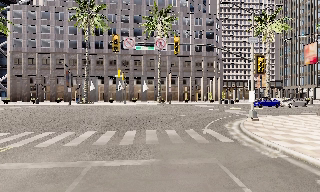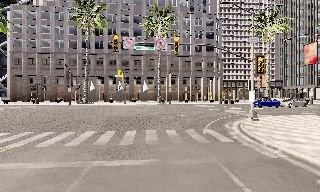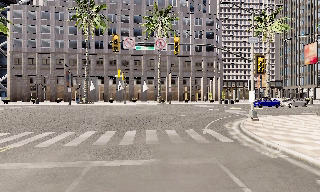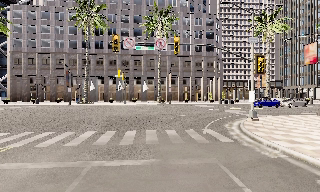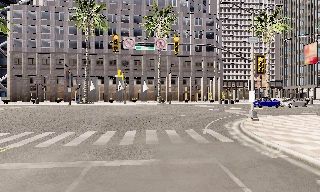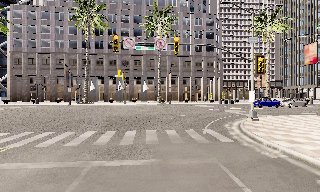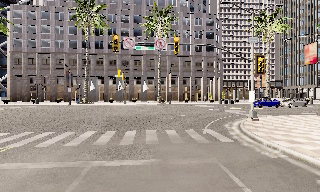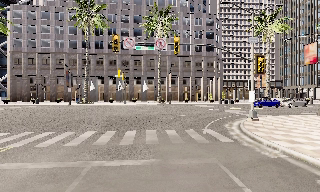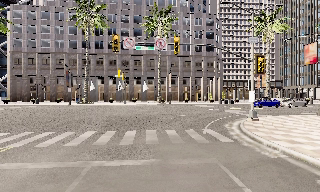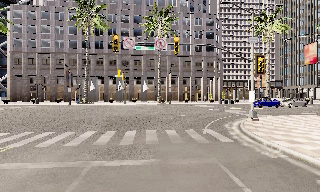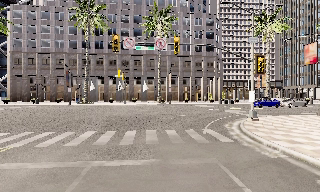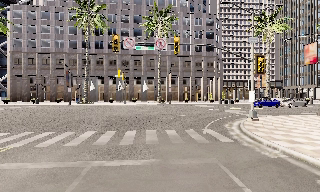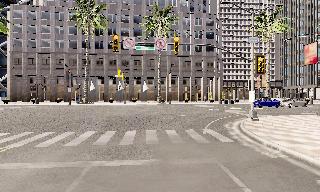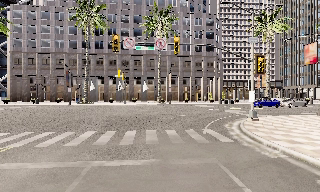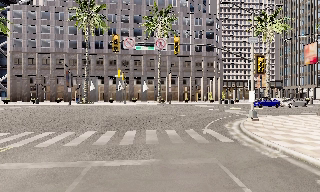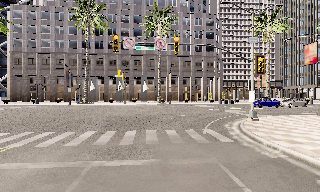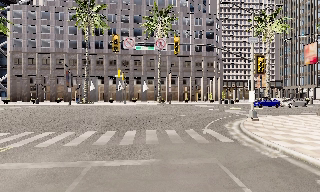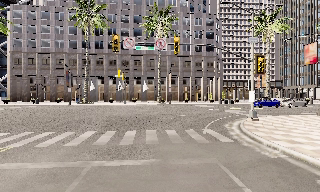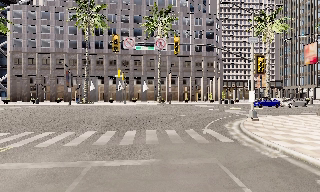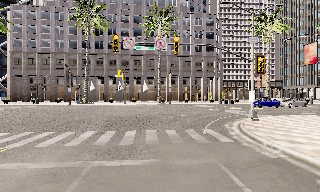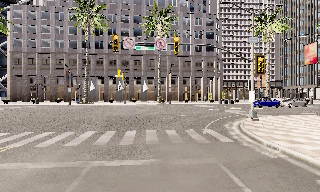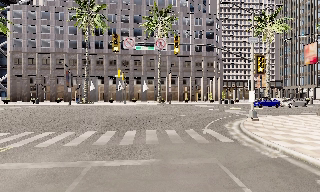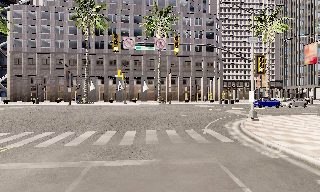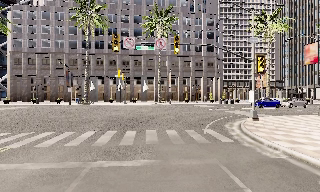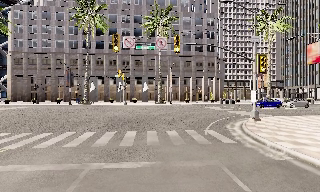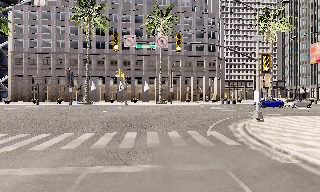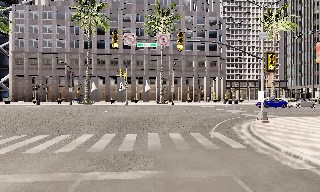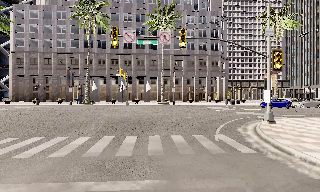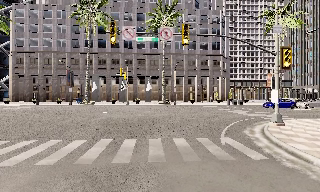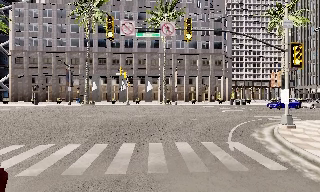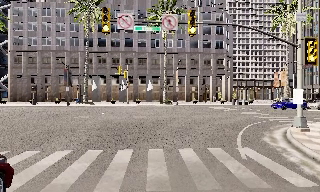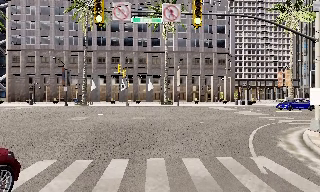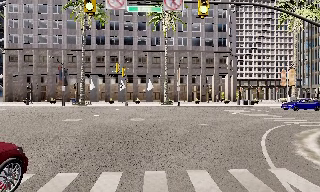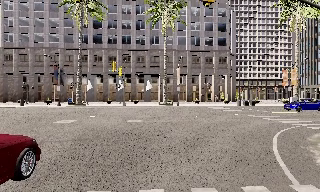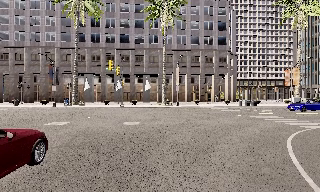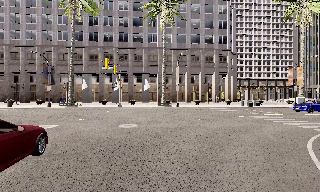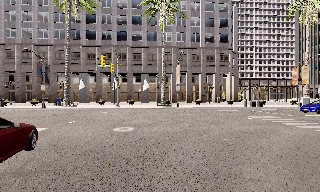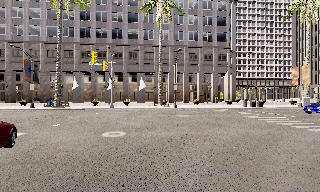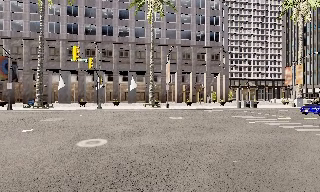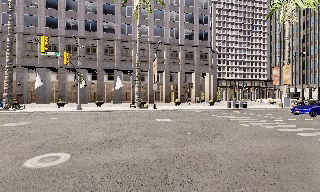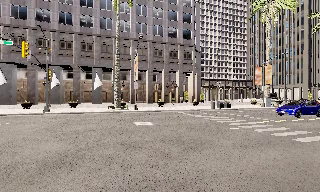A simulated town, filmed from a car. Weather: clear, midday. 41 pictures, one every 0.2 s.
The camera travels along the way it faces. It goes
forward.
0.0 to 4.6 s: The camera keeps its place and its aim.
4.6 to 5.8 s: The camera travels forward, about 2.5 m, so what stands in front looms larger. It gains speed.
5.8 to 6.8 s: The camera travels forward, about 4 m, so what stands in front looms larger.
6.8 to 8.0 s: The camera pans to its right, which is clockwise from overhead, by about 15 degrees. It travels forward, about 8 m, so what stands in front looms larger.
The film runs forward here.
